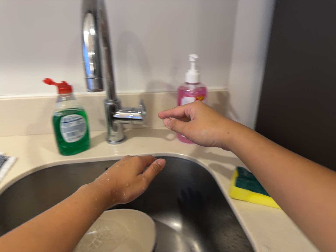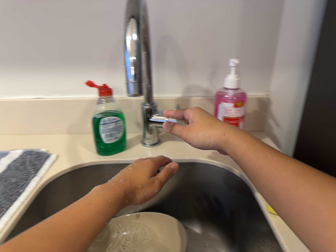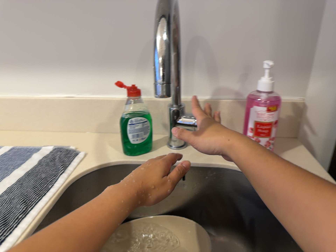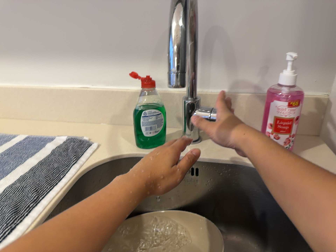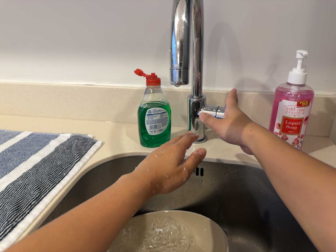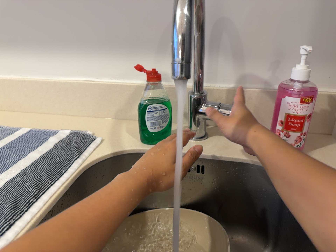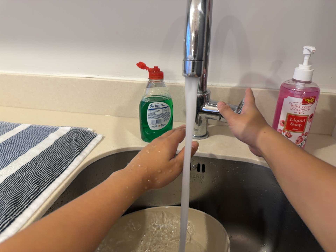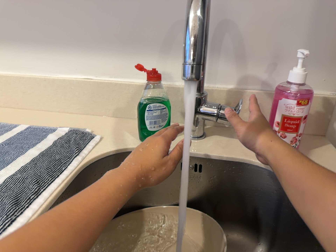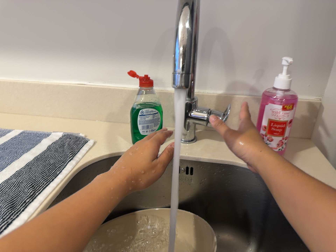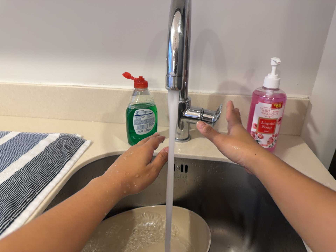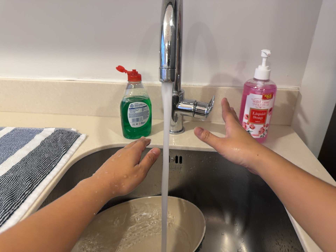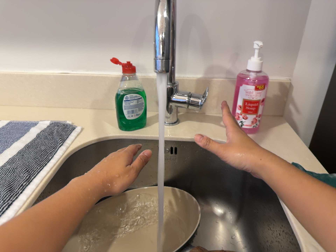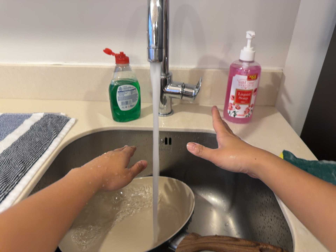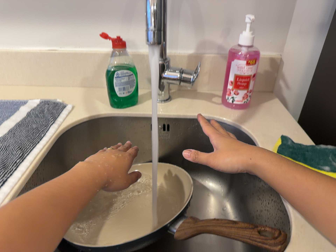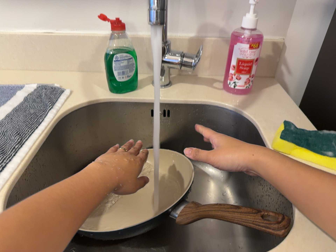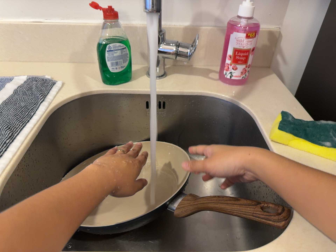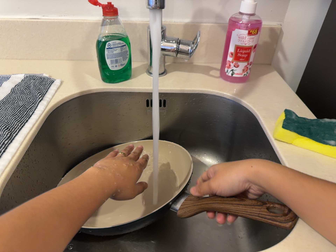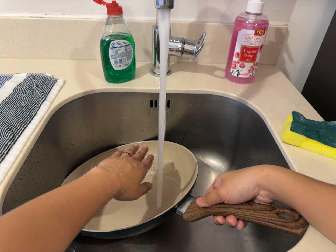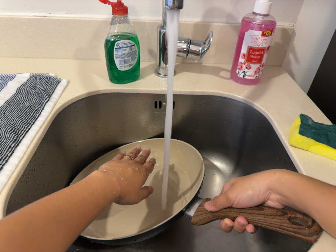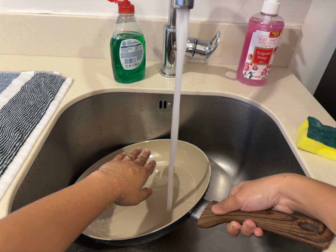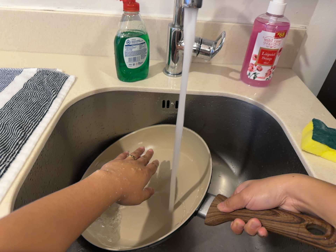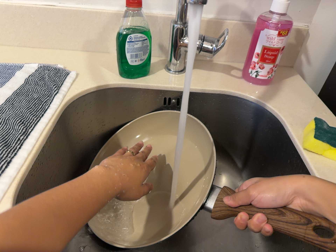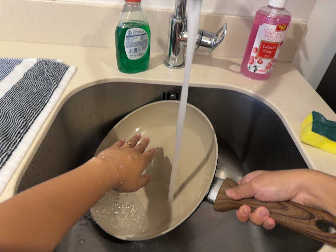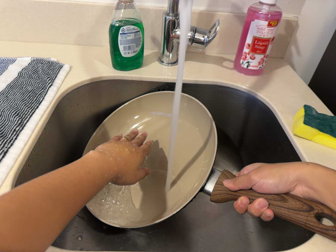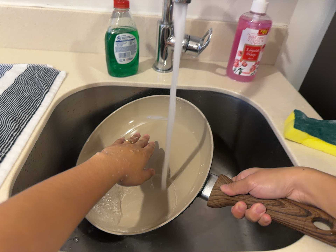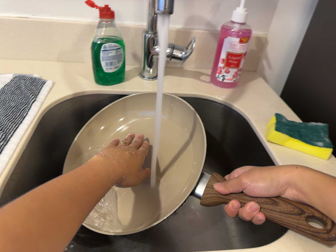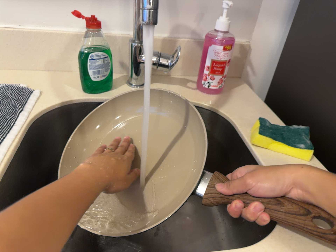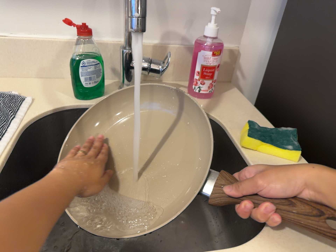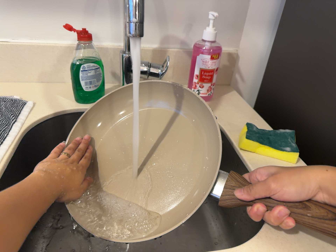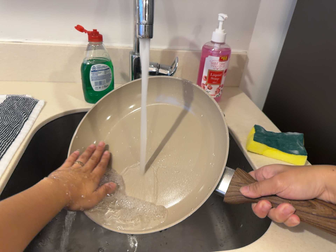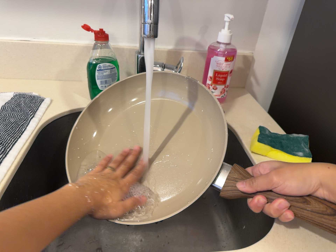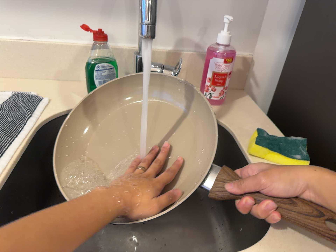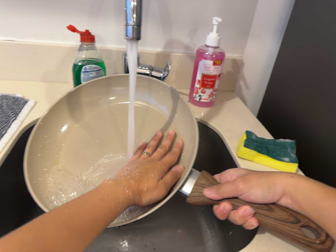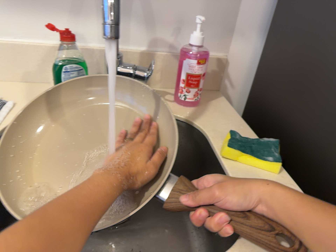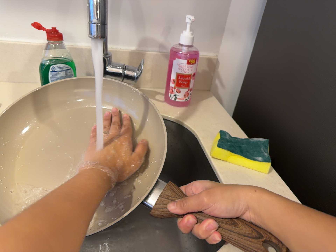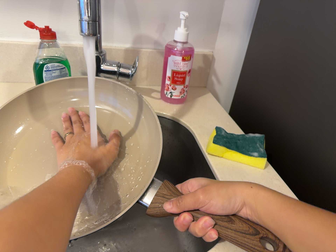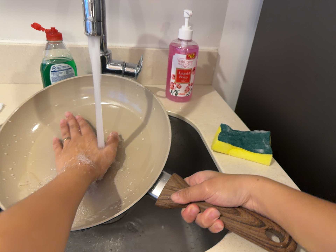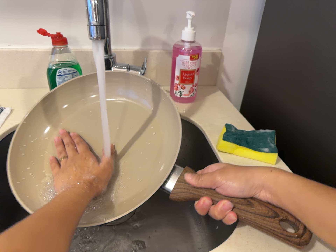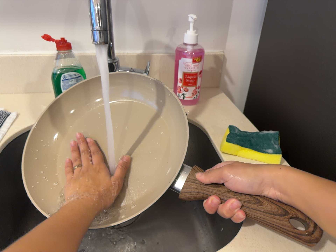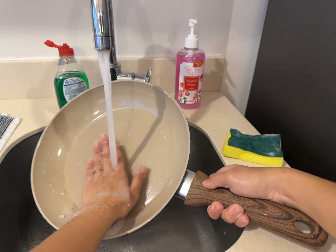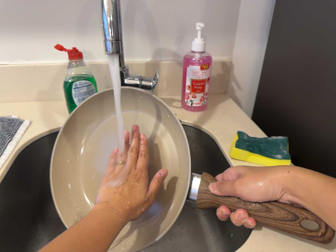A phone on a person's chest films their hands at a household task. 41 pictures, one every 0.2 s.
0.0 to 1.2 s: The camera pans to its left by about 20 degrees. It travels forward, about 5 cm, so what stands in front looms larger. It rolls about its line of sight by about 10 degrees, and the scene rotates clockwise.
1.2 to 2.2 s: The camera travels backward, about 6 cm, so what stands in front gets smaller.
2.2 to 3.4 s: The camera's aim tips toward the bottom of its view by about 10 degrees, and the scene shifts upward.
3.4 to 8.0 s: The camera shifts only a little, or ends up much as it began.
The film runs backward here.
